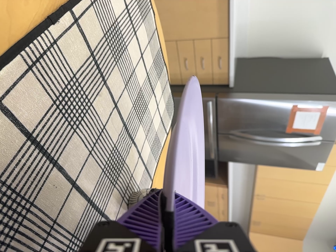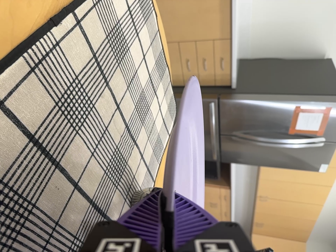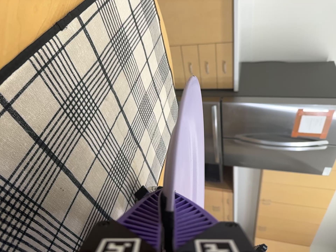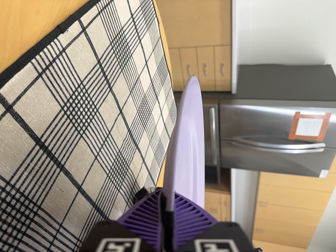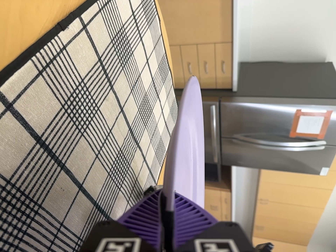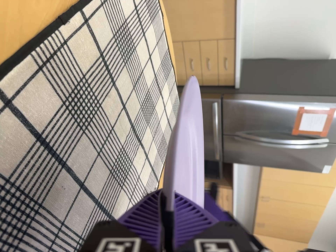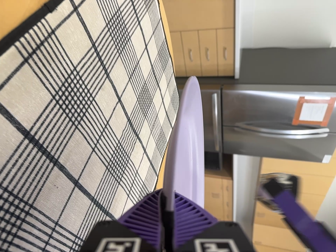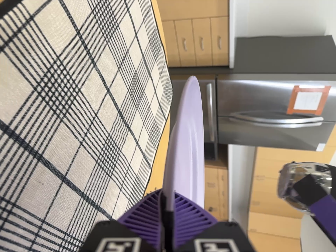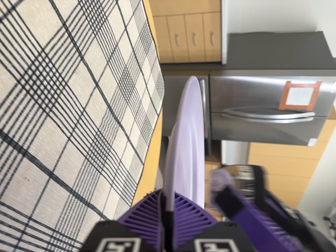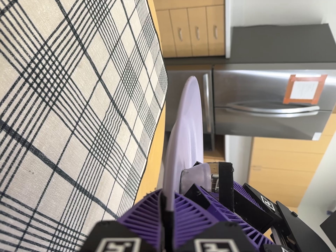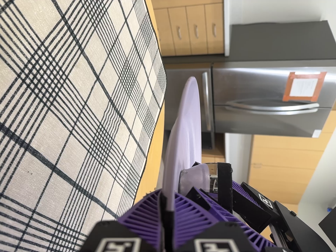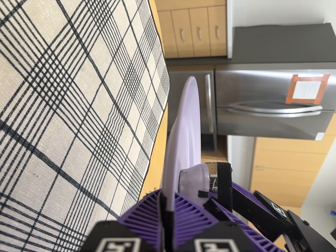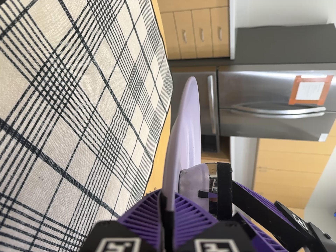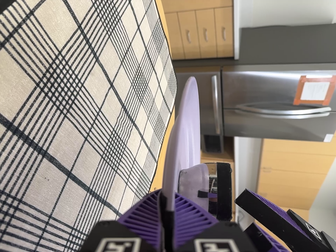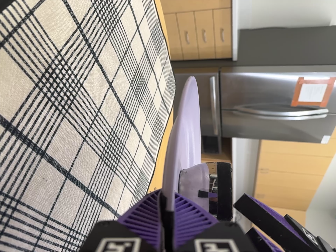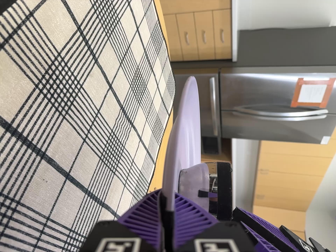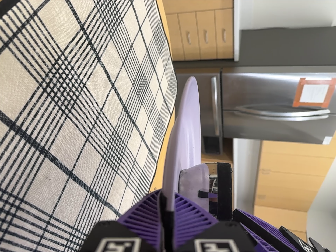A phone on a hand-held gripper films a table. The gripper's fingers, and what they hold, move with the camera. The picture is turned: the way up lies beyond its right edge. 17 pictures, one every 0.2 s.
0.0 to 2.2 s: The camera travels forward, about 4 cm, so what stands in front looms larger.
2.2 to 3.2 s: The camera keeps its place and its aim.
The film runs backward here.
